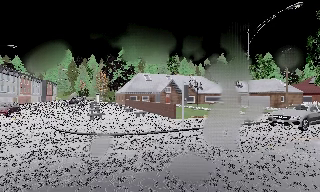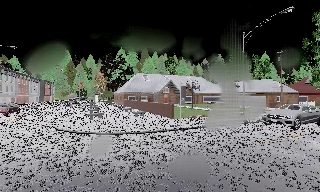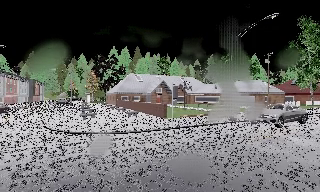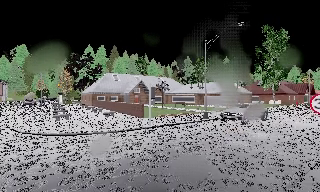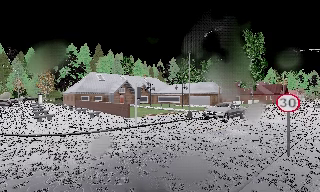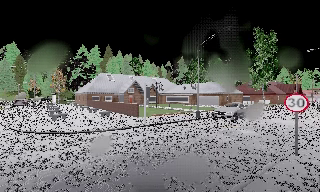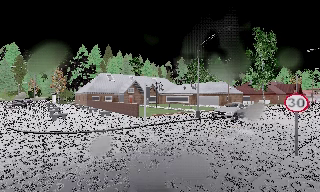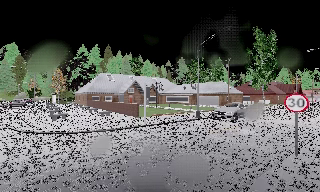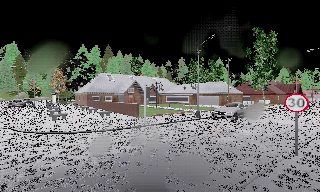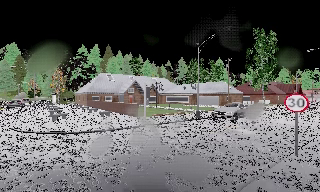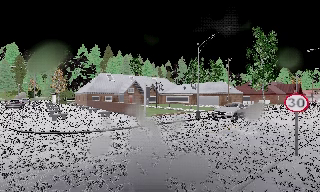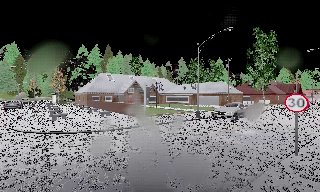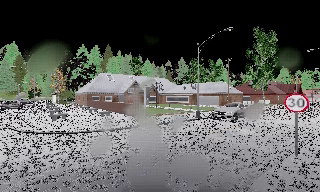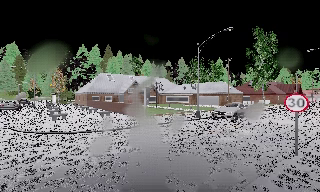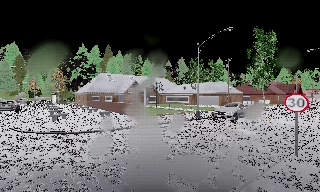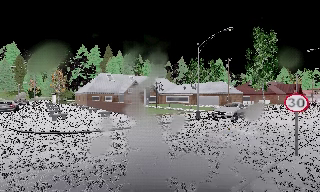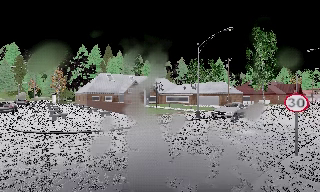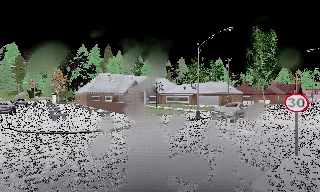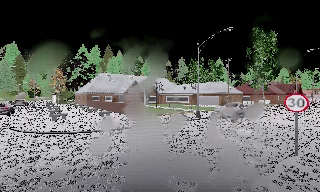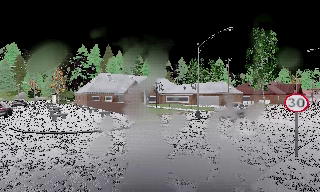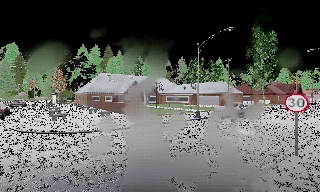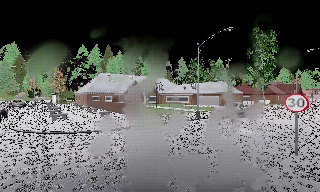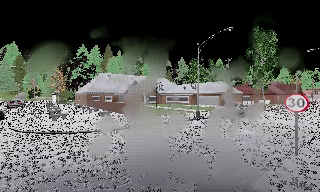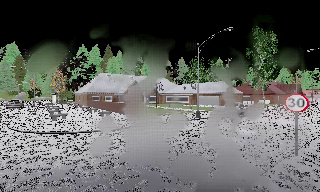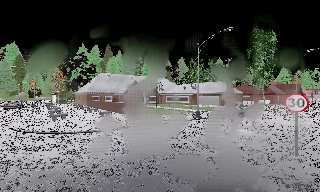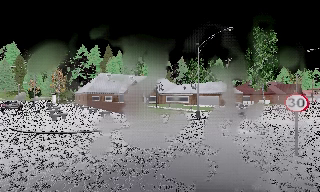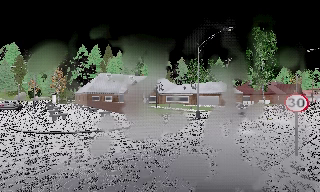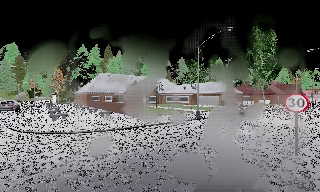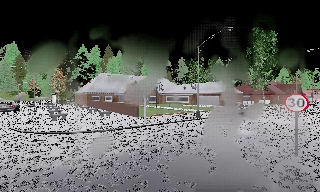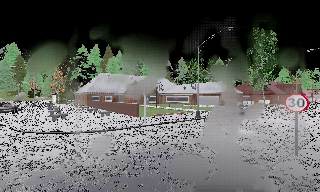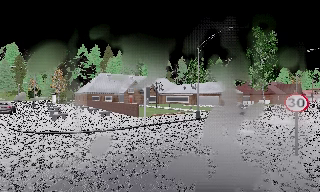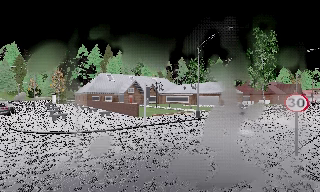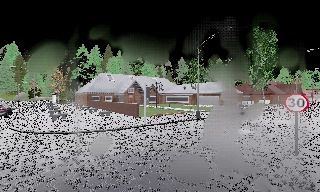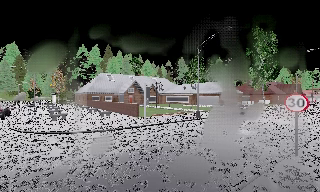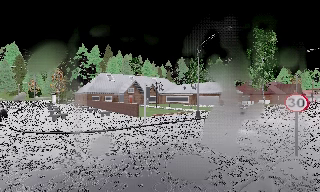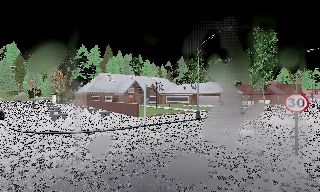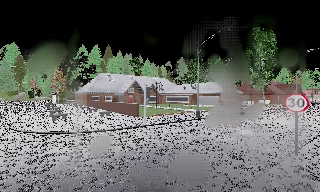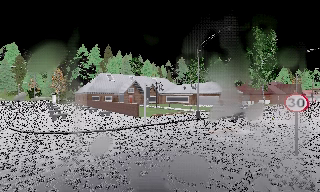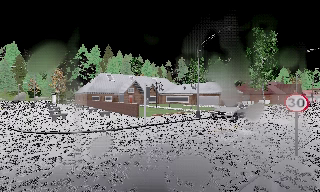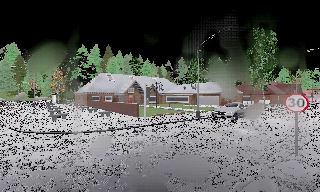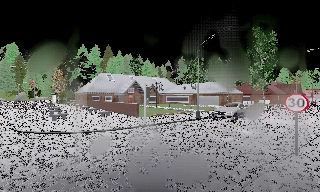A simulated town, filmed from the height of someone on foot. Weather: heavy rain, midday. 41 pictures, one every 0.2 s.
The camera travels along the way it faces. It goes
backward.
0.0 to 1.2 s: The camera swings to its right by about 15 degrees, and the scene slides to the left. It travels backward, about 1.5 m, so what stands in front gets smaller. It loses speed.
1.2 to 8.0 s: The camera keeps its place and its aim.
The film runs backward here.
